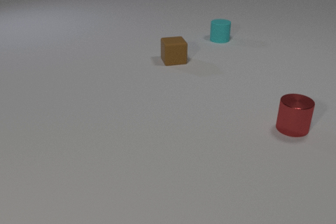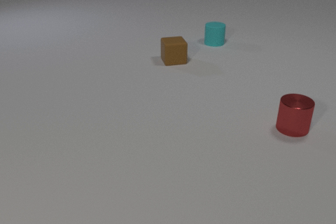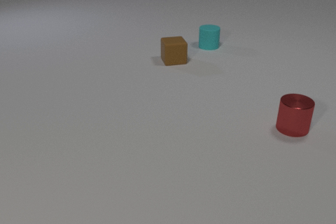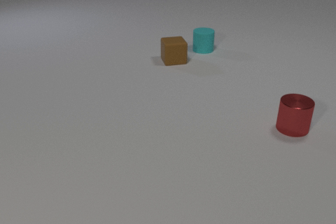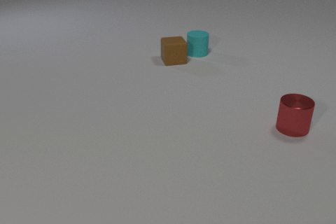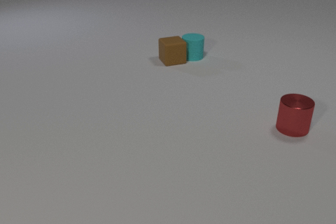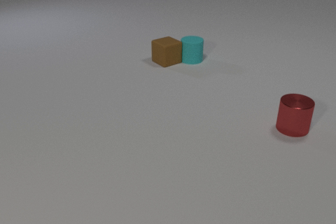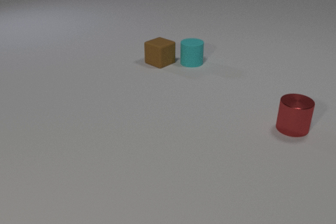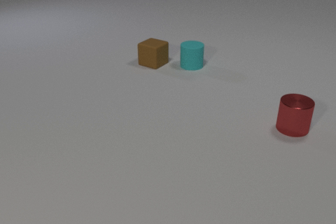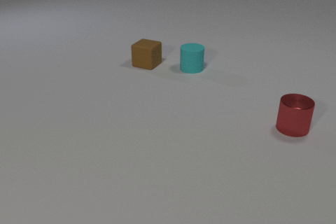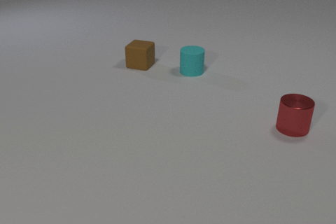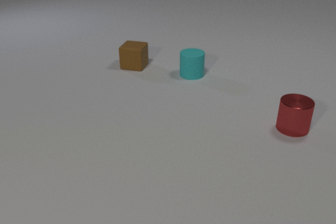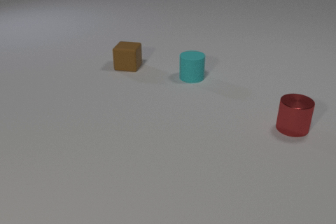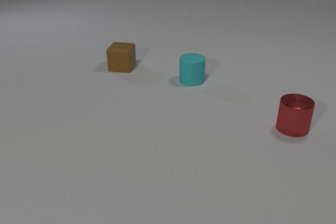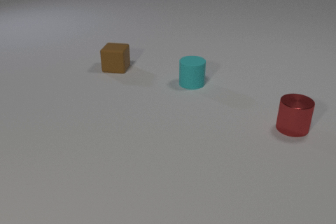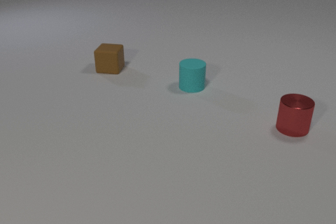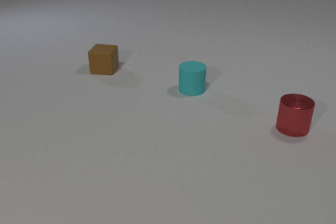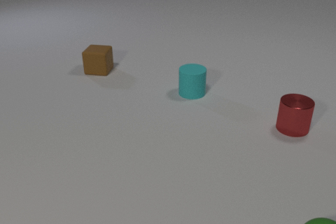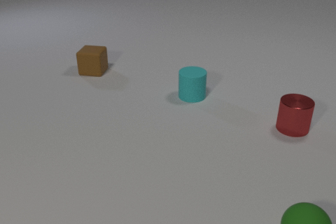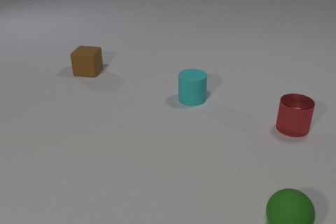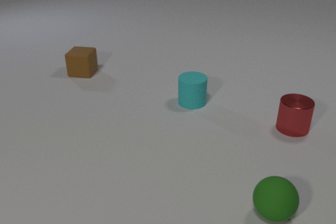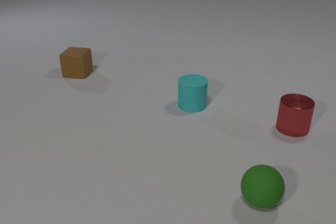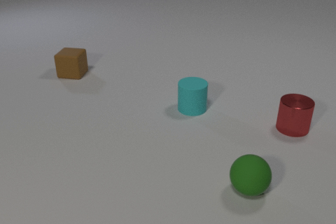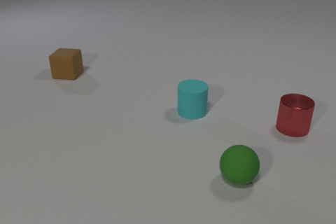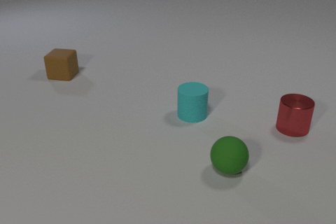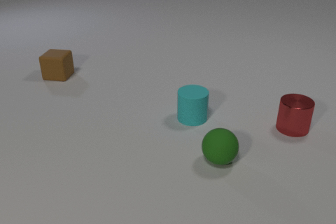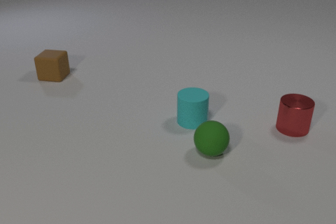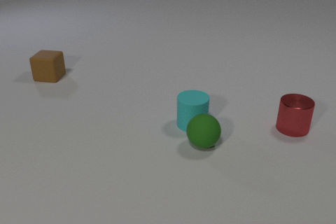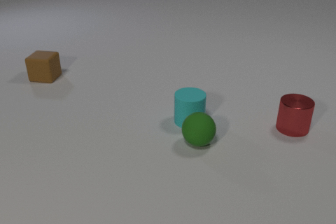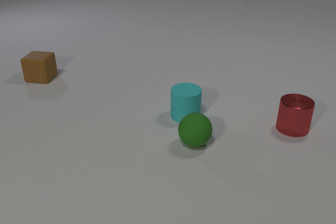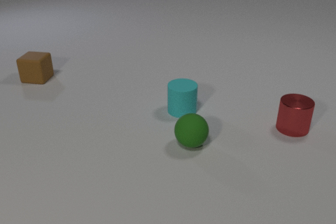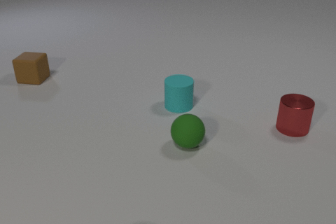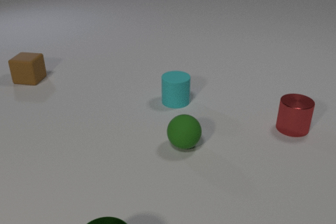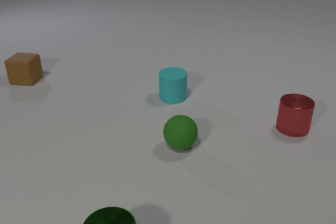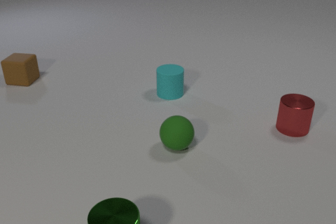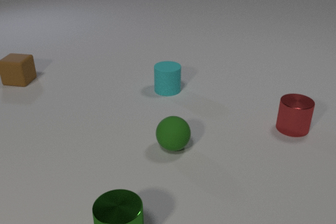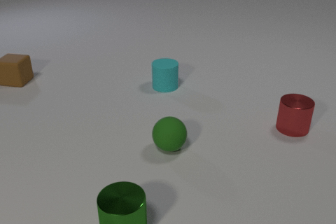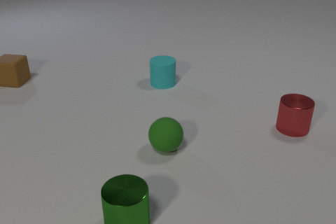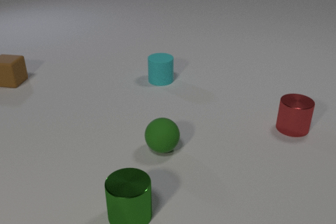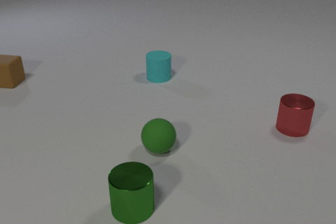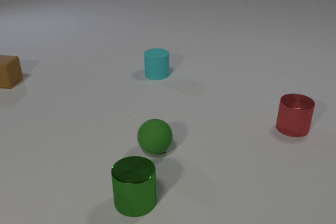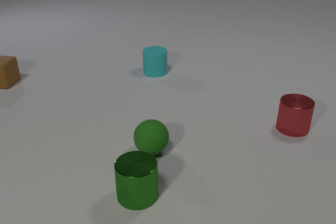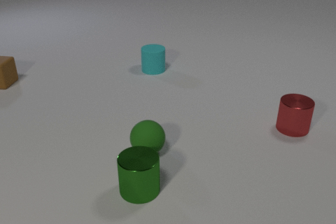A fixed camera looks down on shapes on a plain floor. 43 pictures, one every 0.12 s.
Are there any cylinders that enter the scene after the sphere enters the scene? yes.
What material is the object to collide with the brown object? rubber.
How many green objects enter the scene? 2.
0.00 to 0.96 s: The cyan rubber cylinder slides toward the camera. The brown rubber cube slides to the left, spins so that its near face slides to the right, counterclockwise seen from above. The cyan rubber cylinder and the brown rubber cube collide.
0.96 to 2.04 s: The cyan rubber cylinder slides toward the camera. The brown rubber cube slides to the left, spins so that its near face slides to the right, counterclockwise seen from above. The green rubber sphere comes in at the bottom edge.
2.04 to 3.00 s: The cyan rubber cylinder slides toward the camera. The brown rubber cube slides to the left. The green rubber sphere rolls away from the camera and to the left.
3.00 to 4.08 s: The cyan rubber cylinder slides away from the camera and to the left. The brown rubber cube slides to the left. The green rubber sphere rolls to the left and away from the camera. The green metal cylinder comes in at the bottom edge, slides away from the camera. The cyan rubber cylinder and the green rubber sphere collide.
4.08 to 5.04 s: The cyan rubber cylinder slides away from the camera. The brown rubber cube slides to the left. The green rubber sphere rolls to the left. The green metal cylinder slides away from the camera.
